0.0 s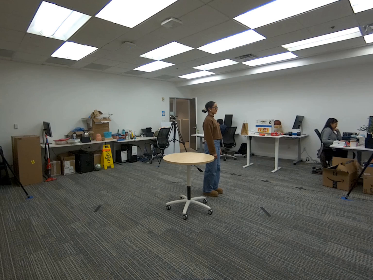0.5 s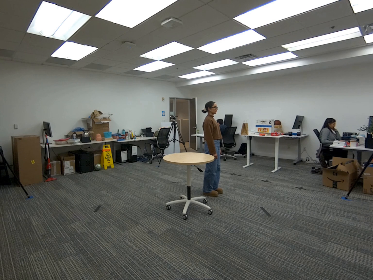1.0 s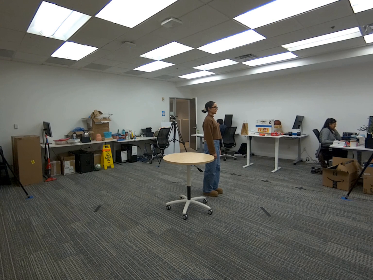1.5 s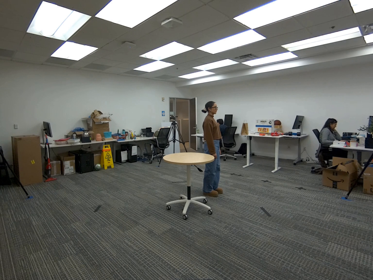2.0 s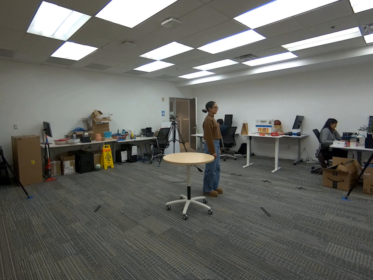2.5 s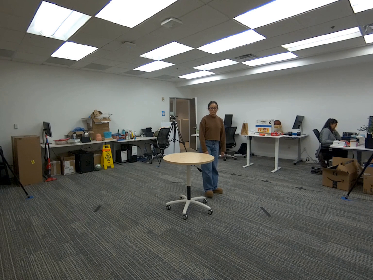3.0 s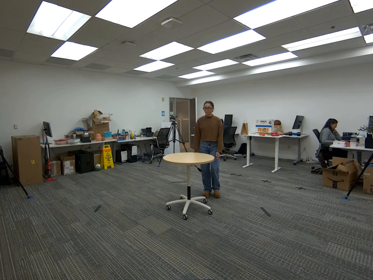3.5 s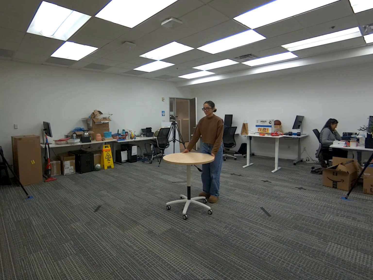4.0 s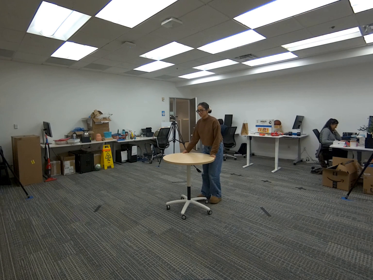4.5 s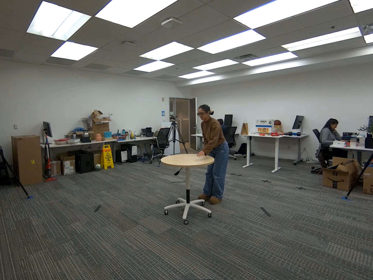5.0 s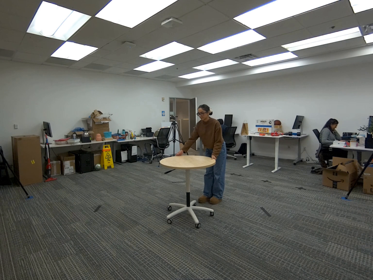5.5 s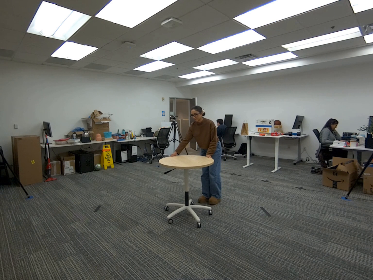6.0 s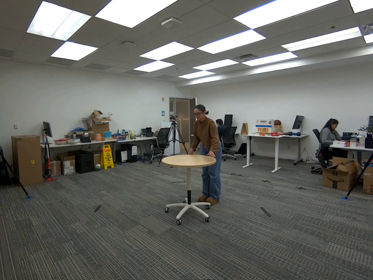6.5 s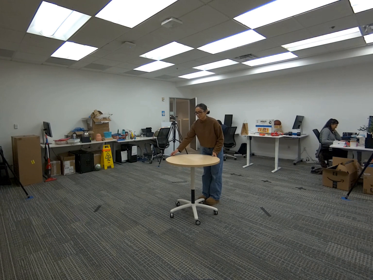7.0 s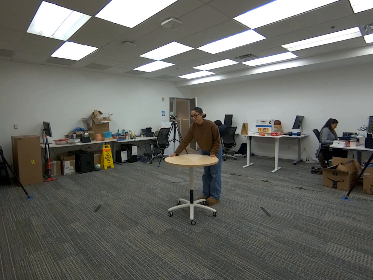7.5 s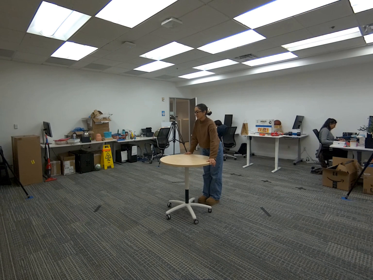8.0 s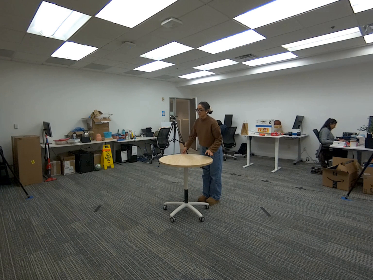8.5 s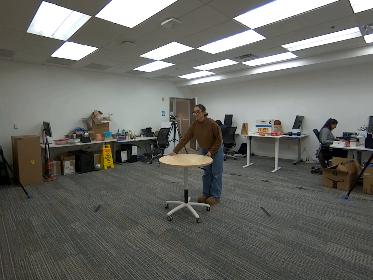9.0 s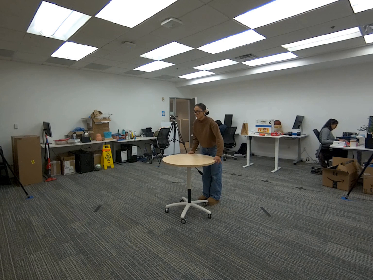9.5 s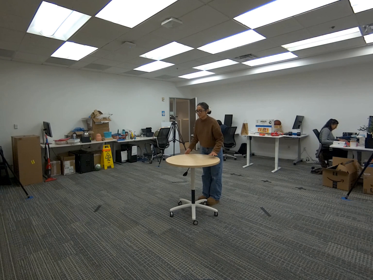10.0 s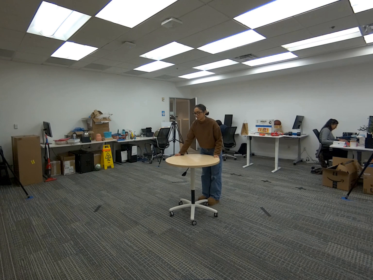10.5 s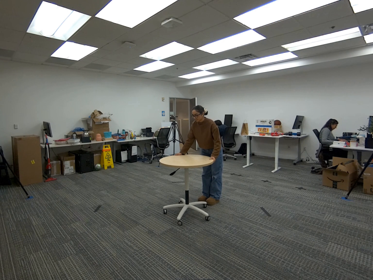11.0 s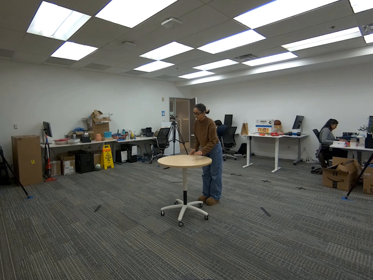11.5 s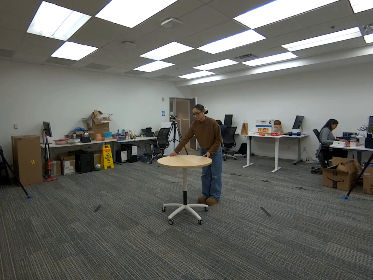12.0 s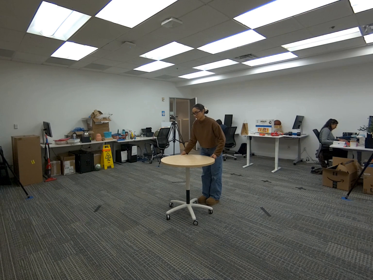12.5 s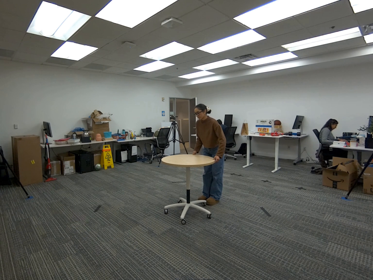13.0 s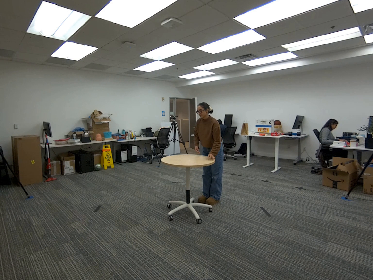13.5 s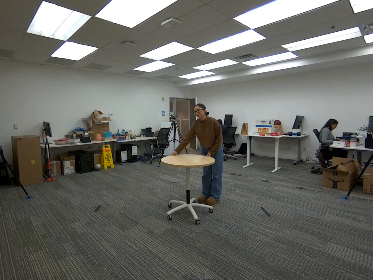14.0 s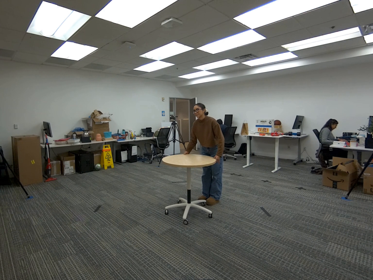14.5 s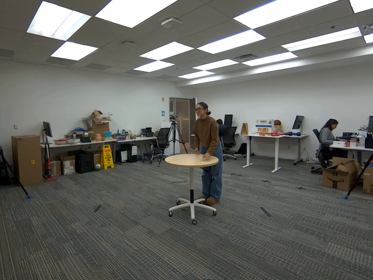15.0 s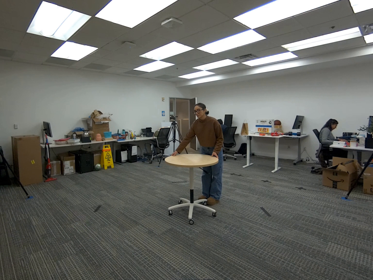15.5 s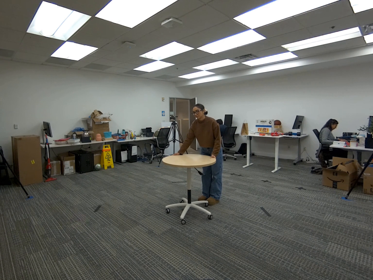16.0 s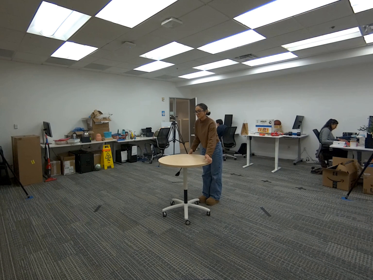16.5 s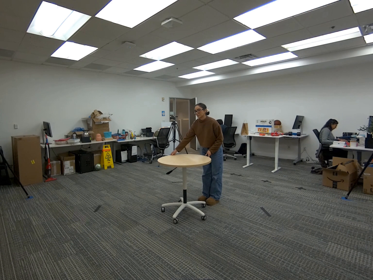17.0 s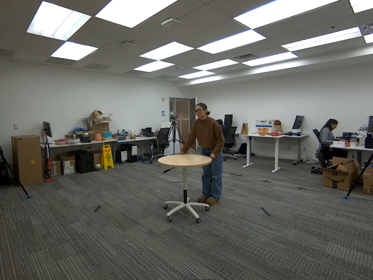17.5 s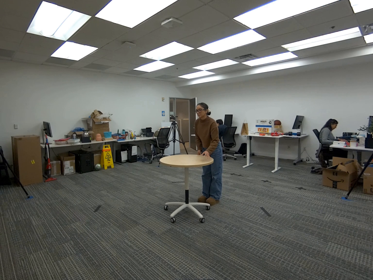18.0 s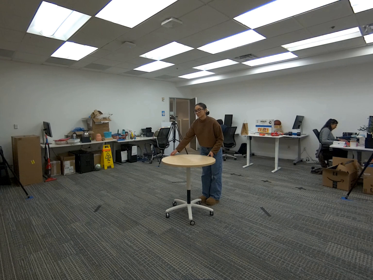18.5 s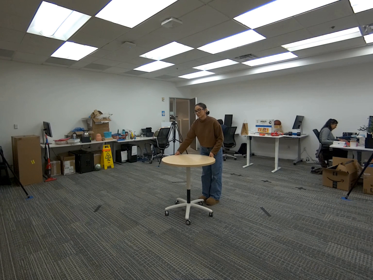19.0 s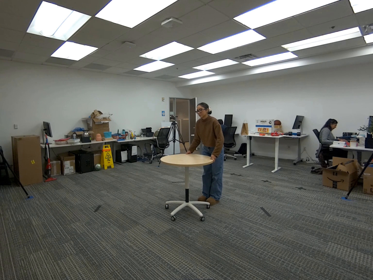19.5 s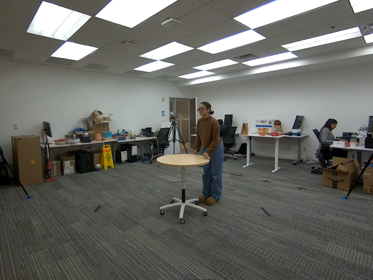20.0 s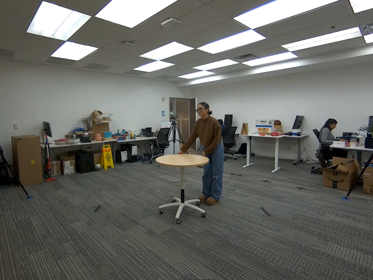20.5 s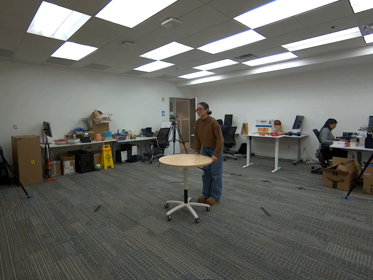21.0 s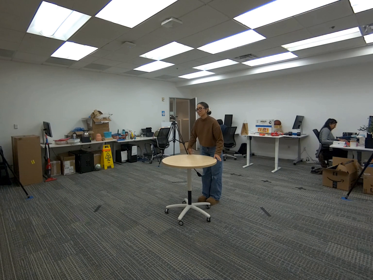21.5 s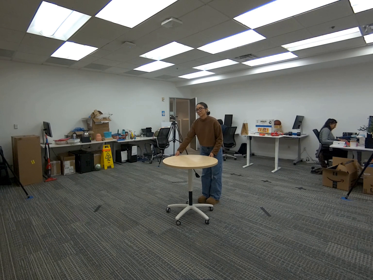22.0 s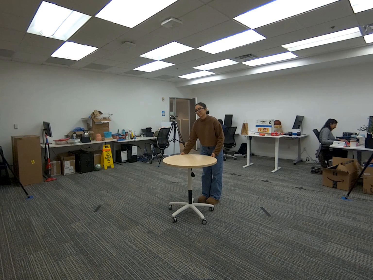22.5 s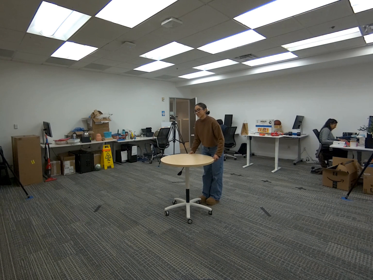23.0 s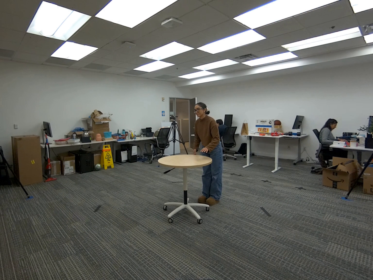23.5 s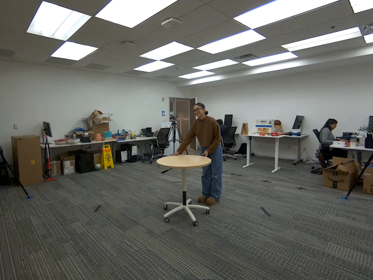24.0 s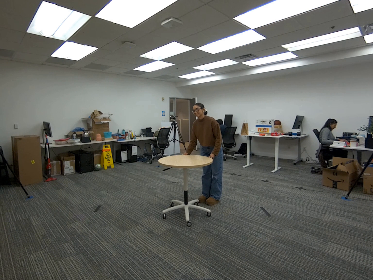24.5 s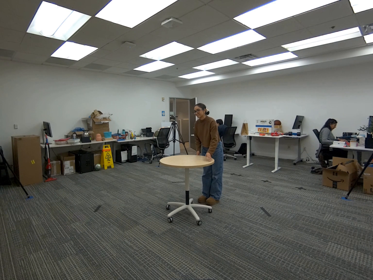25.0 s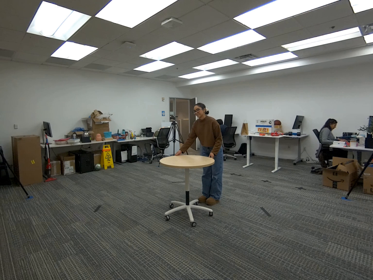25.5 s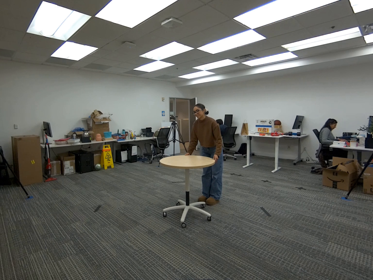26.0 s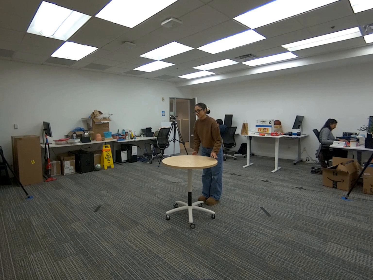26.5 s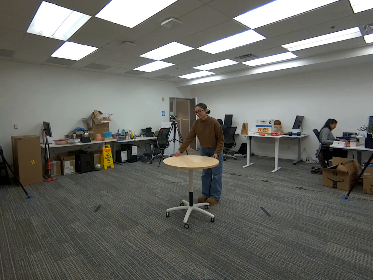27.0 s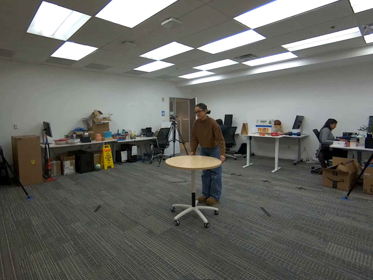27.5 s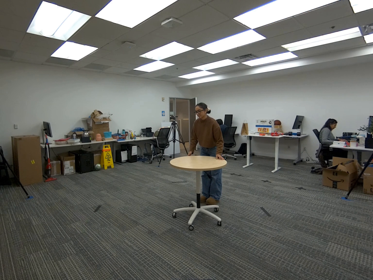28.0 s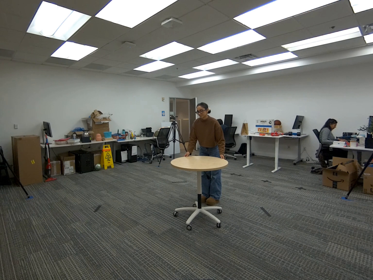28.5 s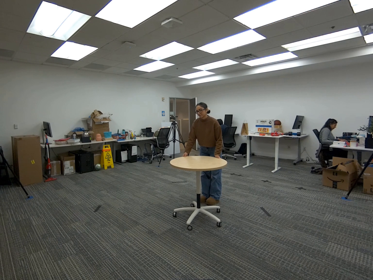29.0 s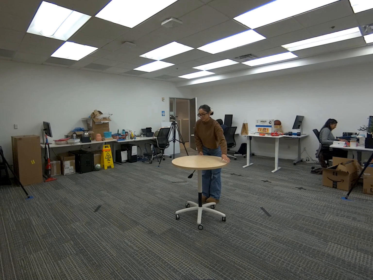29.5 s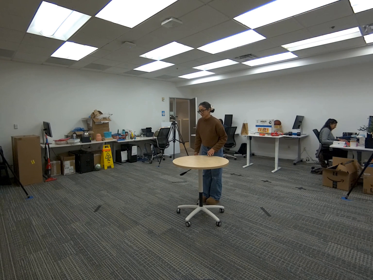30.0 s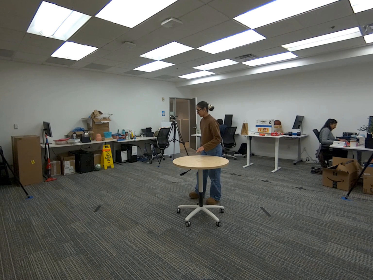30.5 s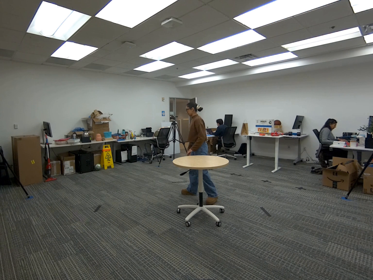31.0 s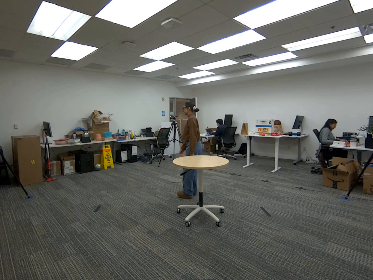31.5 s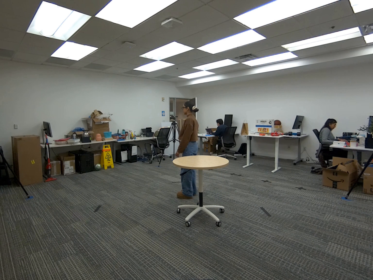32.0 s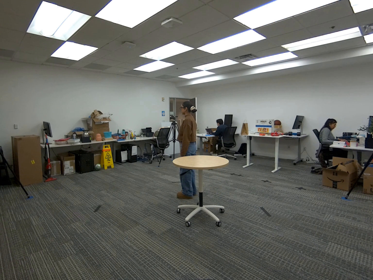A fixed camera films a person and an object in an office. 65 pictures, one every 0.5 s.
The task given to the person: Walk to the round table, grab the table with both hands and spin the table in place.
